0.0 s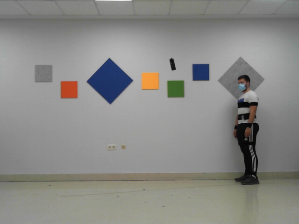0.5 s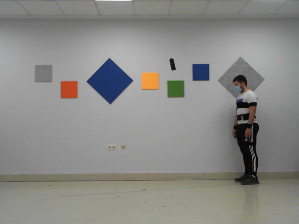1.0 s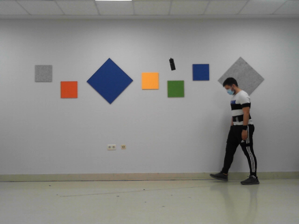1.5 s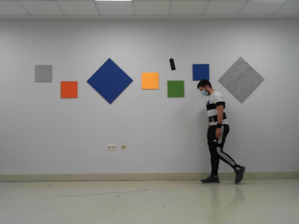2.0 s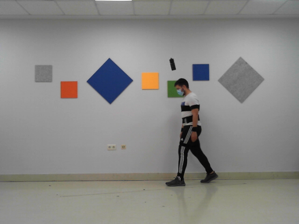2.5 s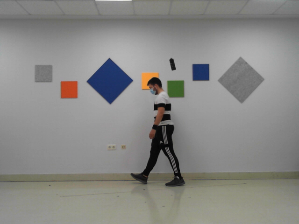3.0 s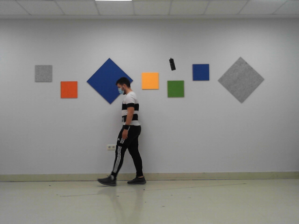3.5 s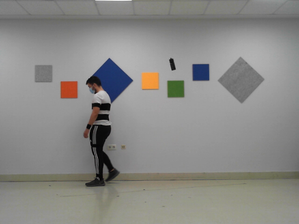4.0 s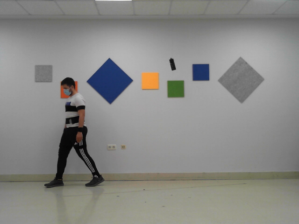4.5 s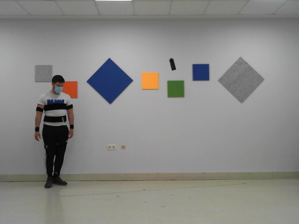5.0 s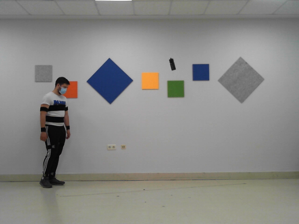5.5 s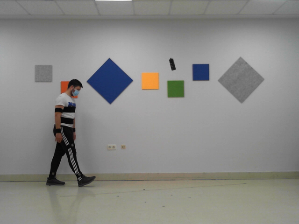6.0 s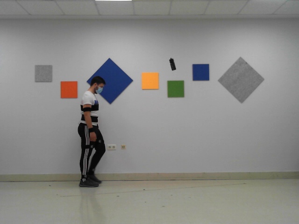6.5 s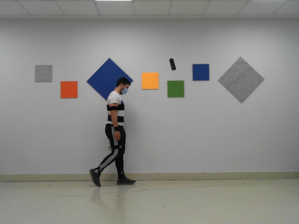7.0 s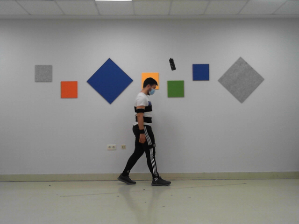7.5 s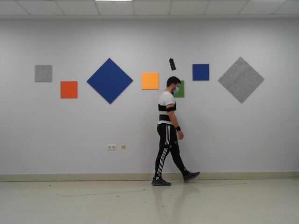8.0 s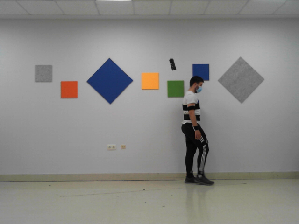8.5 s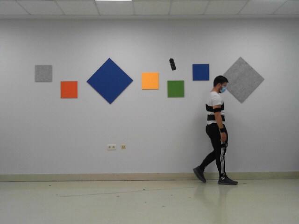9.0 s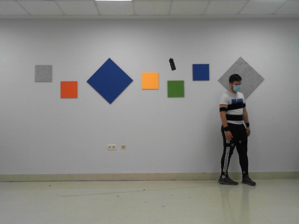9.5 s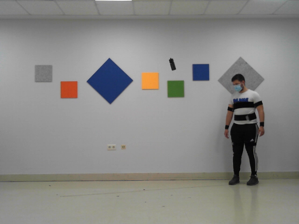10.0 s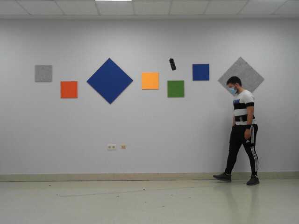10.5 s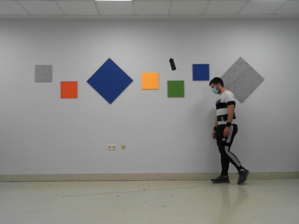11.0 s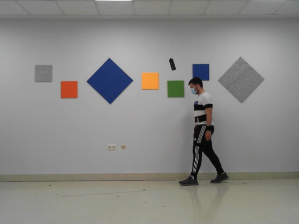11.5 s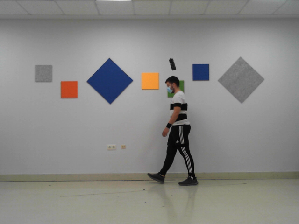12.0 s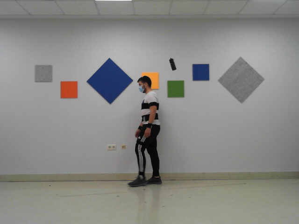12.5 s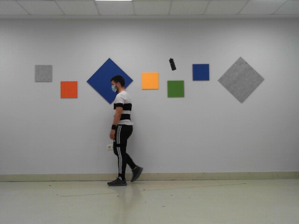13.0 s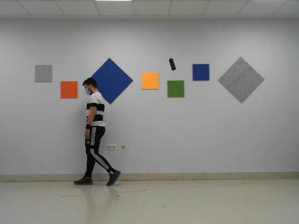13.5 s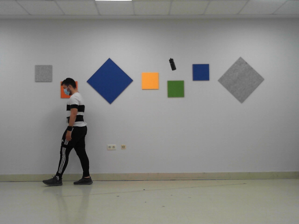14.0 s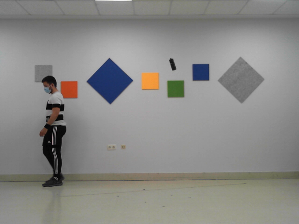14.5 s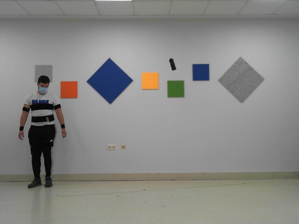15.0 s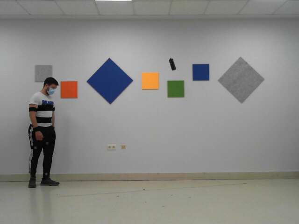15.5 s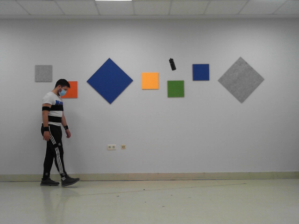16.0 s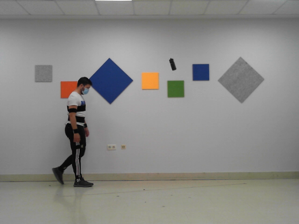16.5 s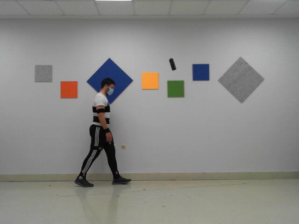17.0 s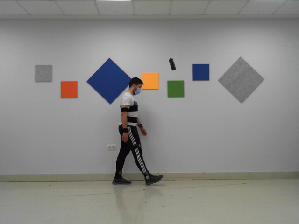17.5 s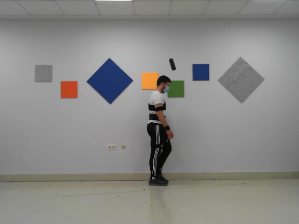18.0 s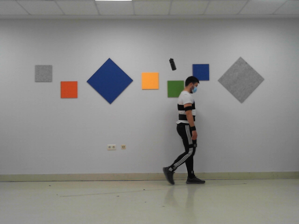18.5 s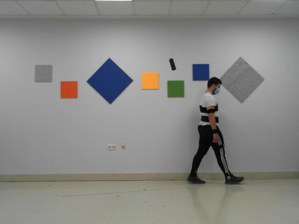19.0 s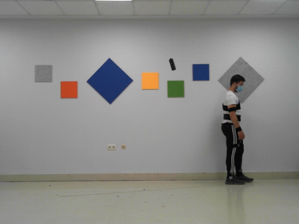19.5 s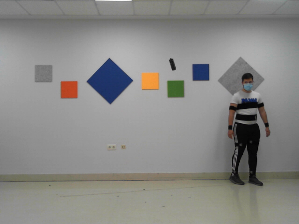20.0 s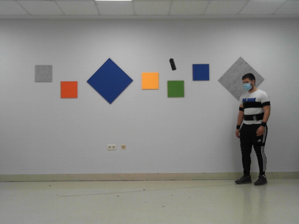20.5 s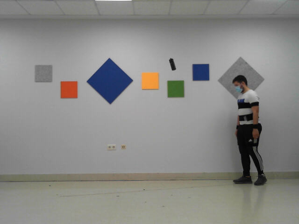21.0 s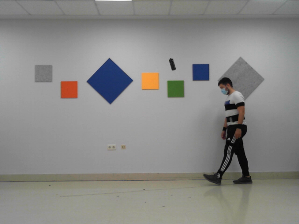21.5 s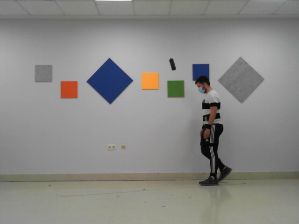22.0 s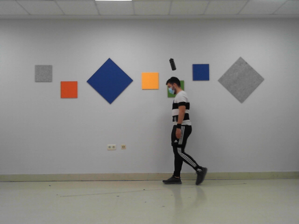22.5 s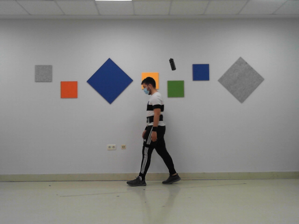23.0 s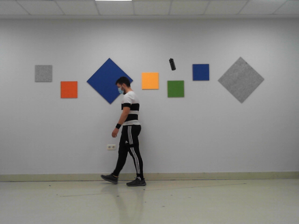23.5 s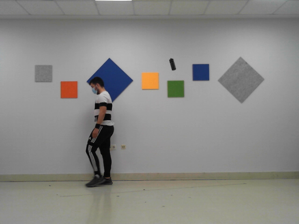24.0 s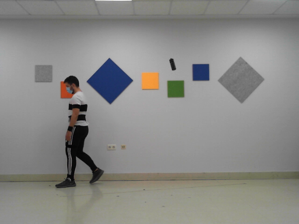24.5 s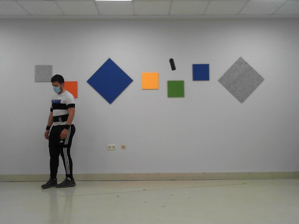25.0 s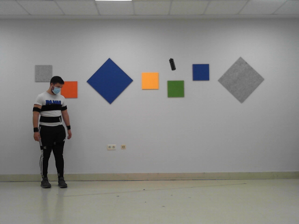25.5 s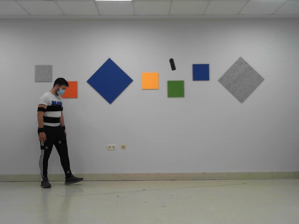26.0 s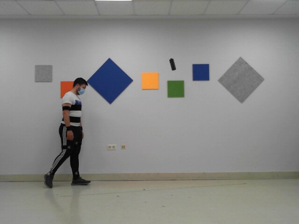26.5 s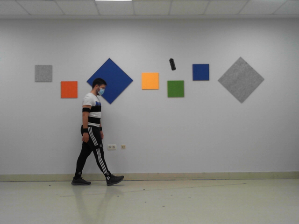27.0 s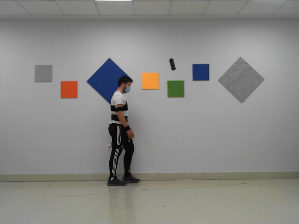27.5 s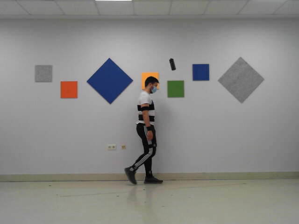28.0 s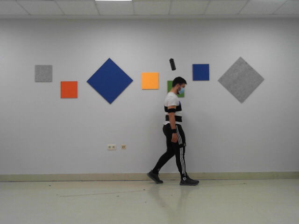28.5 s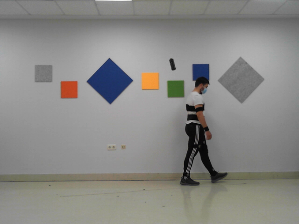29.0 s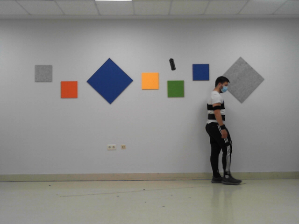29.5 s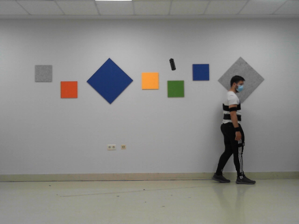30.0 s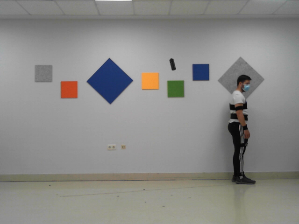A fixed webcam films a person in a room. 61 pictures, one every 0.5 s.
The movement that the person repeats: Walk forward.
